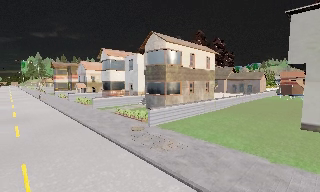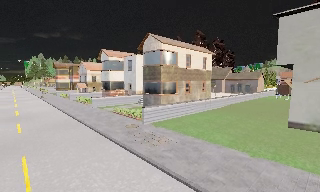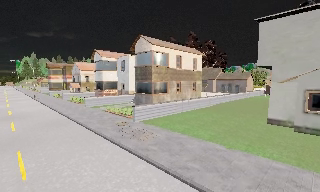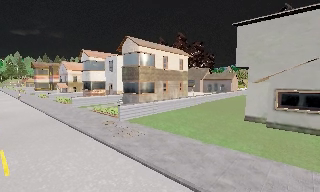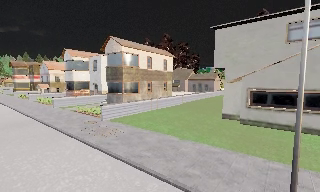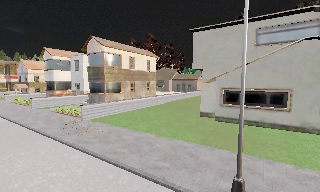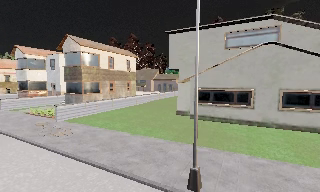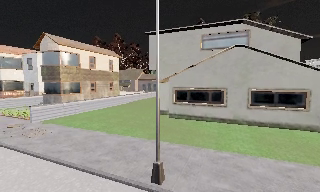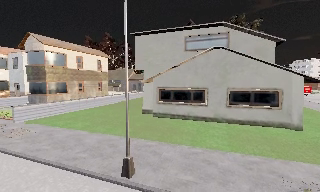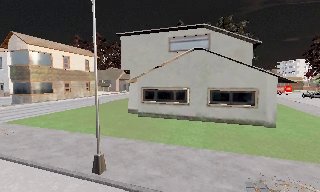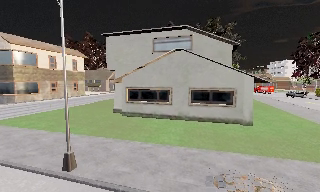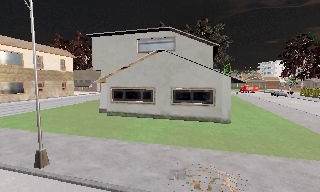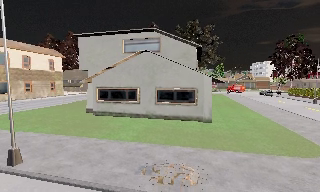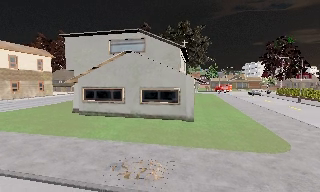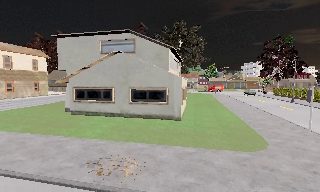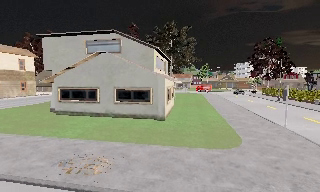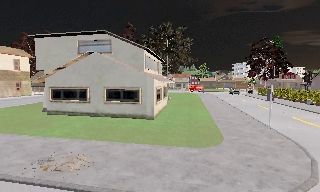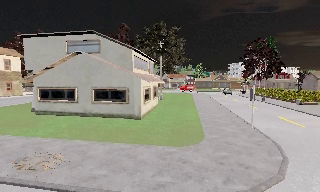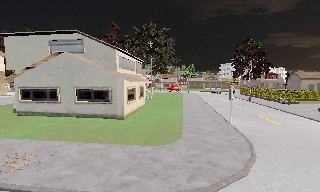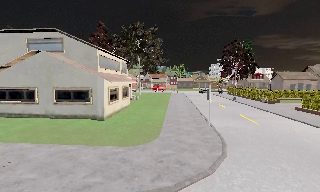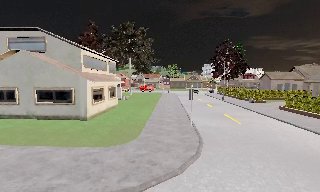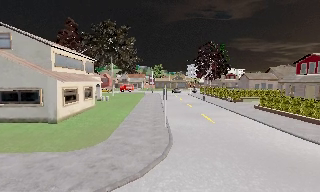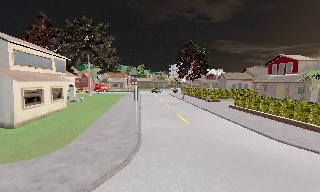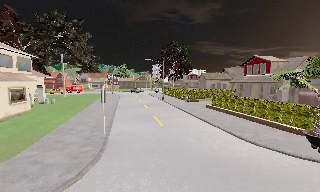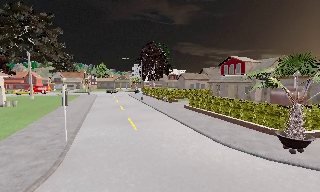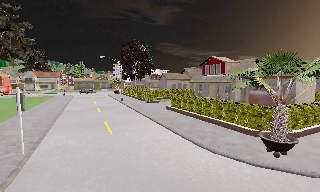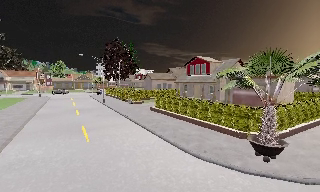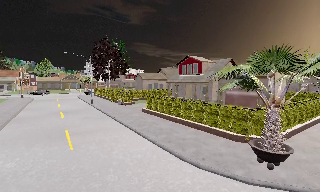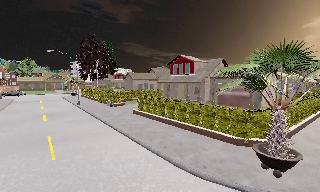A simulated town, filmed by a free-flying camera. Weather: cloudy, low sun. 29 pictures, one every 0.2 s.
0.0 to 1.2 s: The scene slides to the left, as the camera pans about 20 degrees to its right. It travels to its right and backward, about 5 m, so close, fixed things drift to the left.
1.2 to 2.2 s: The scene slides to the left, as the camera pans about 15 degrees to its right. It travels to its right, about 5 m, so close, fixed things drift to the left.
2.2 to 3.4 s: The camera travels to its right, about 6 m, so close, fixed things drift to the left.
3.4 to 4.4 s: The scene slides to the left, as the camera pans about 15 degrees to its right. It travels to its right, about 5 m, so close, fixed things drift to the left.
4.4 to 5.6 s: The camera pans to its right, which is clockwise from overhead, by about 30 degrees. It travels forward, about 5 m.
The film runs forward here.
